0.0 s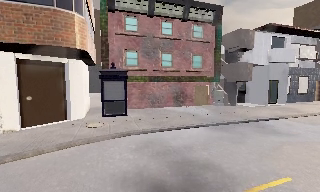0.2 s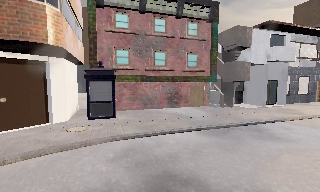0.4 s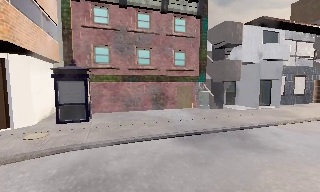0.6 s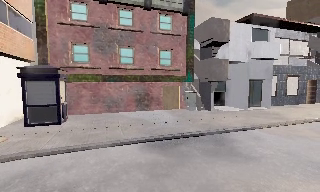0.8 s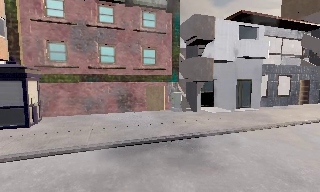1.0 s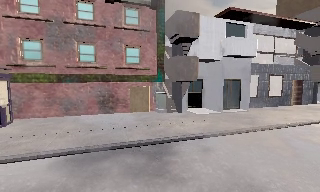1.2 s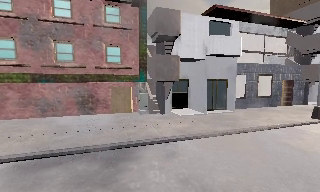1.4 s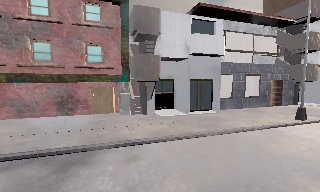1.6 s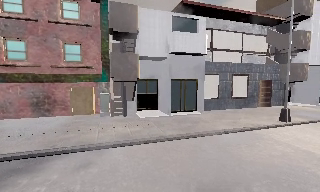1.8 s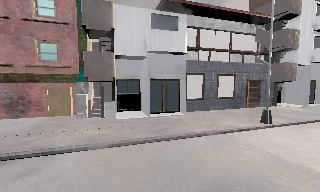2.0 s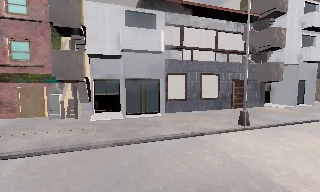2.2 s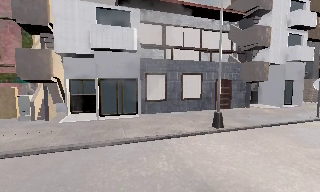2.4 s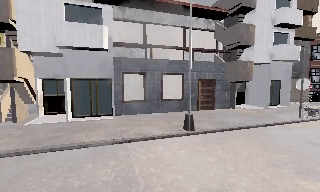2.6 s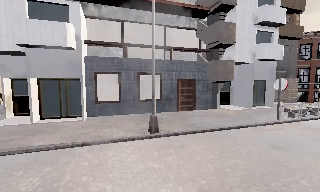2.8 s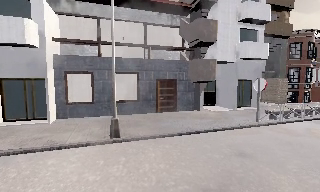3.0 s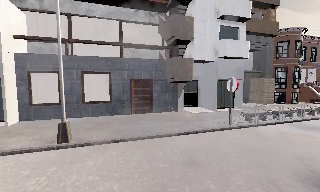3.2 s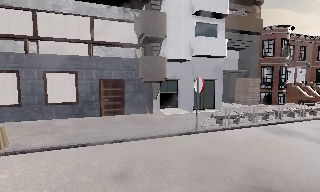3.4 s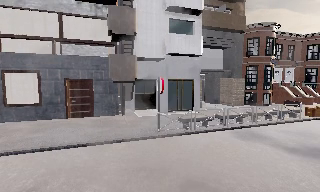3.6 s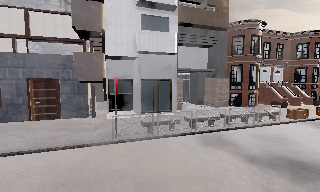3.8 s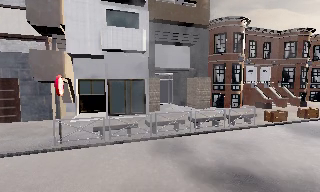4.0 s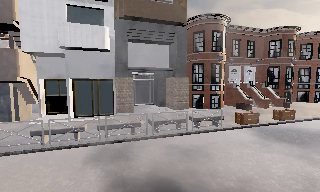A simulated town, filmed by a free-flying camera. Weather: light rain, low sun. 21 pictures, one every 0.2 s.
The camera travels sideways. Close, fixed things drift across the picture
to the left.
0.0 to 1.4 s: The camera travels to its right and forward, about 8 m, so close, fixed things drift to the left.
1.4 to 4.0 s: The camera travels to its right, about 20 m, so close, fixed things drift to the left.
The film runs forward here.
